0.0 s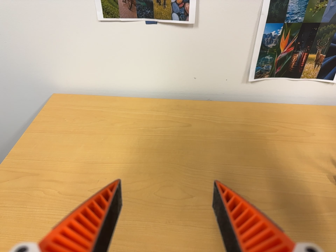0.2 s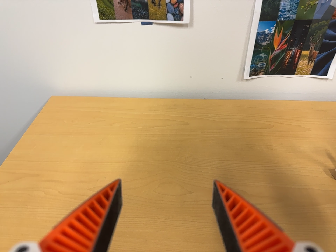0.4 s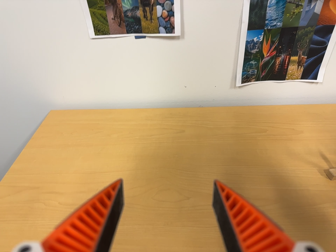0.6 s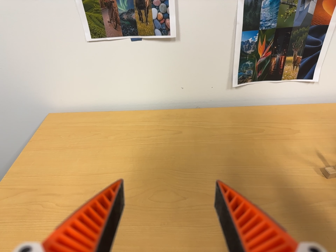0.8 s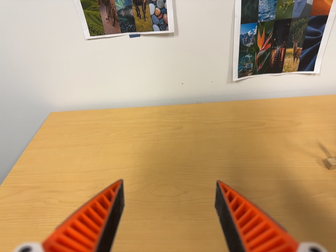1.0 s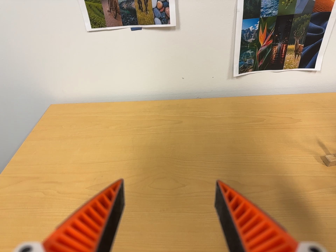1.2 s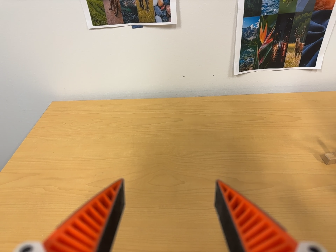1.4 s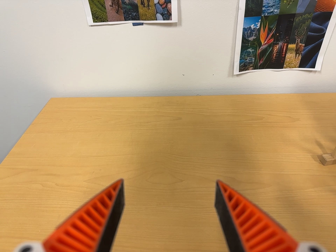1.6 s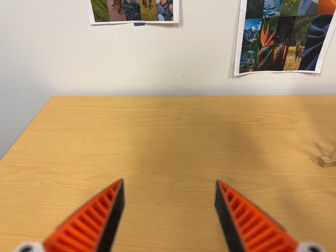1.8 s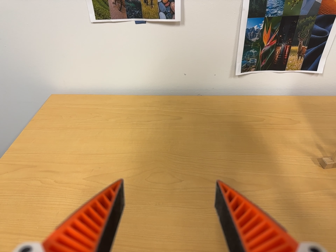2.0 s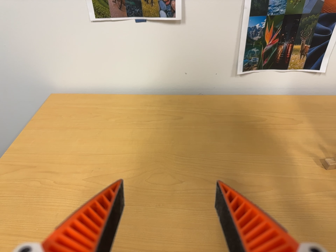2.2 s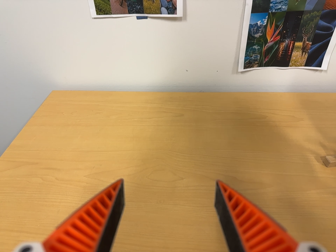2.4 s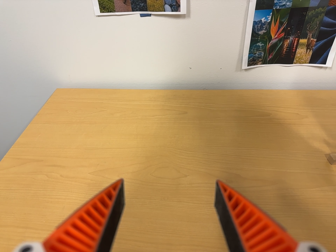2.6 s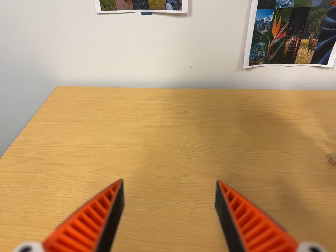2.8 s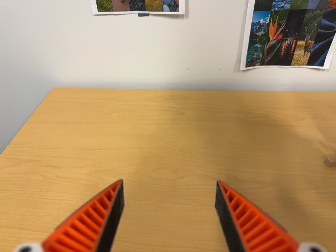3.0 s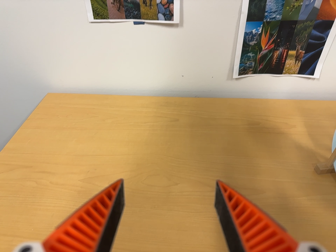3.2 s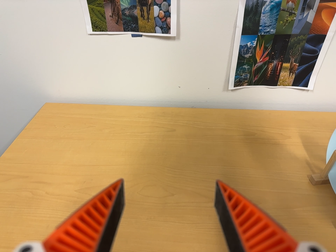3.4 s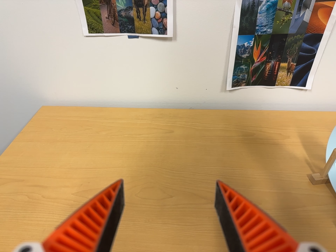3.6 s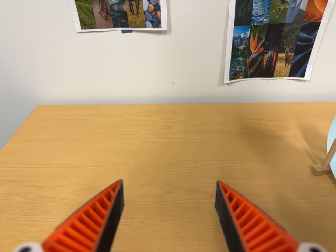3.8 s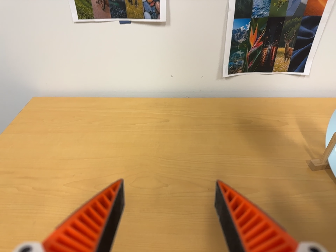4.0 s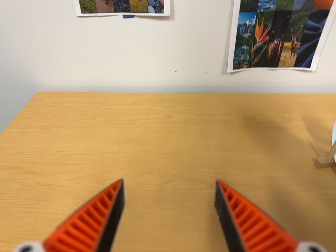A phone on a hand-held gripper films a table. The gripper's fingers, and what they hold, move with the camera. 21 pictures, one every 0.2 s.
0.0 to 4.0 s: The camera travels toward the bottom of its view and to its right, about 6 cm, so close, fixed things drift upward.
The film runs forward here.
